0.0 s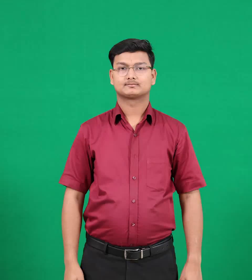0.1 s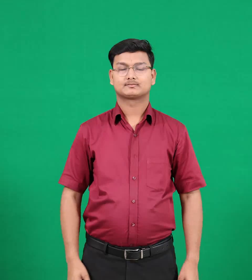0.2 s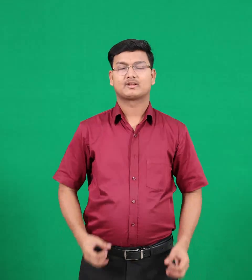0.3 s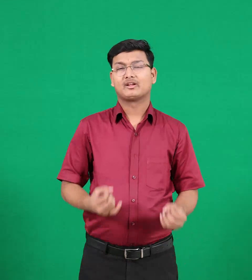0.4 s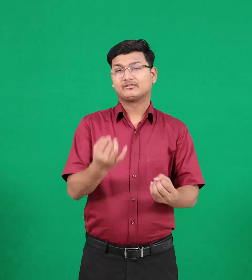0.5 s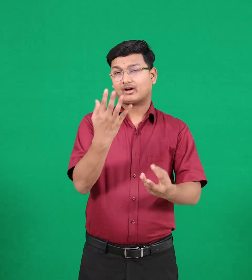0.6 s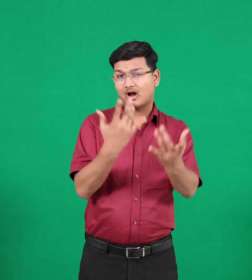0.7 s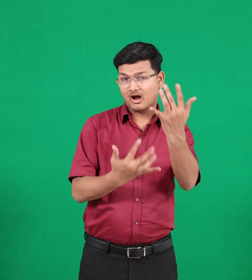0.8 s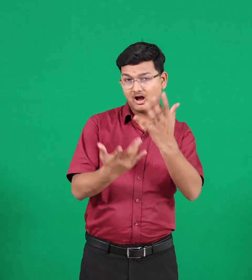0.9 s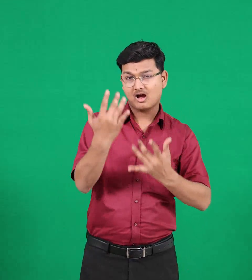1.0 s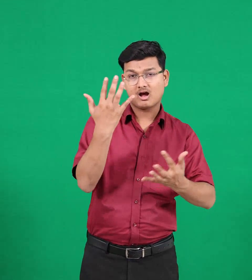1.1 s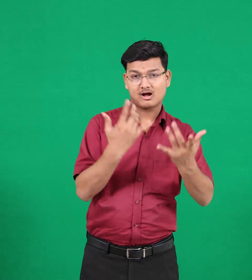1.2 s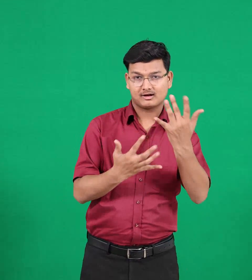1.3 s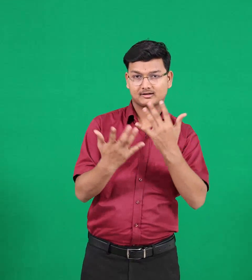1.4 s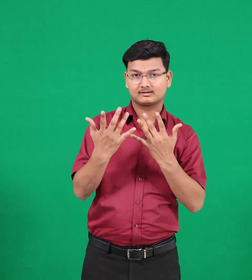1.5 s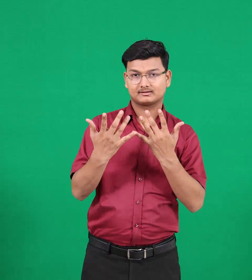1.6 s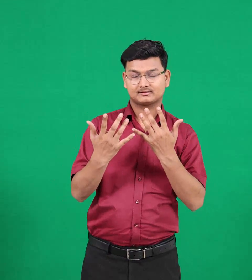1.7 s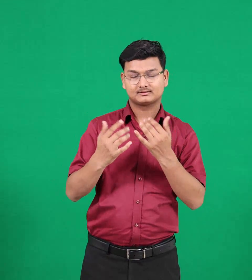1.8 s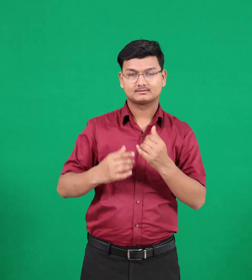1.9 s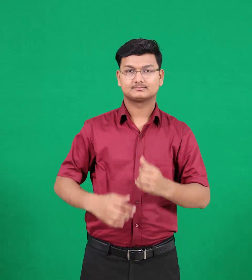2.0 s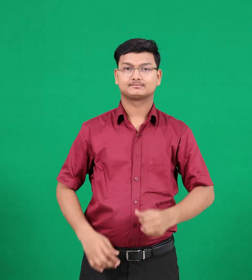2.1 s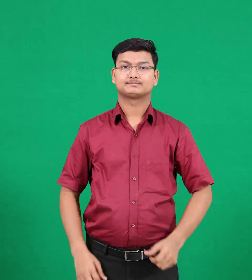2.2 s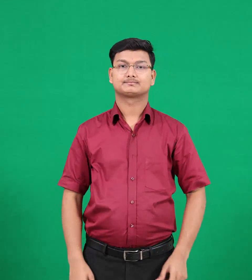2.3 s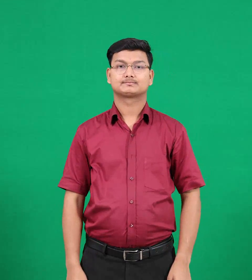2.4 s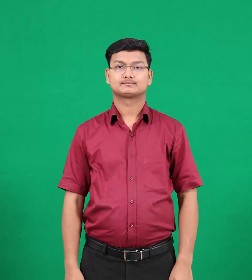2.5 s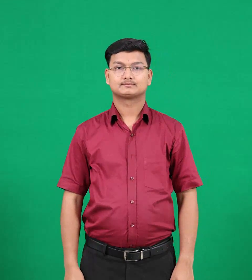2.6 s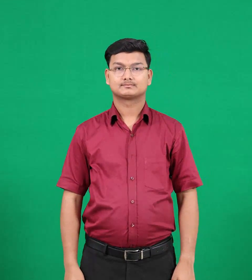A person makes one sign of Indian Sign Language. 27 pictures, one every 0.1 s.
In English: fire
